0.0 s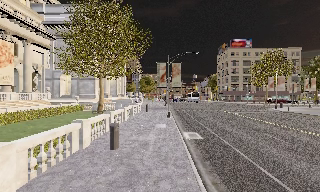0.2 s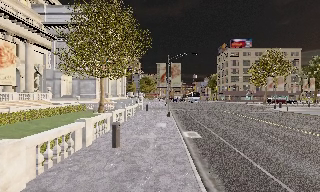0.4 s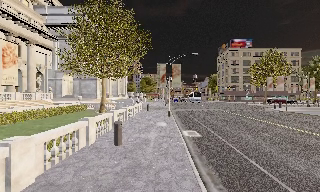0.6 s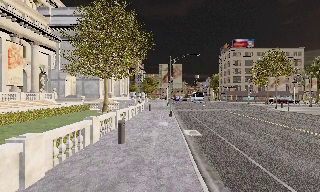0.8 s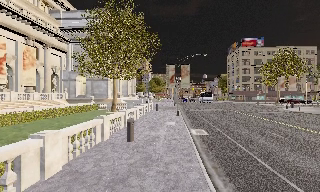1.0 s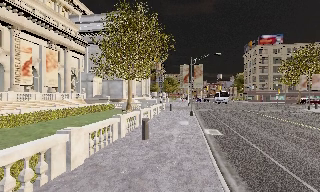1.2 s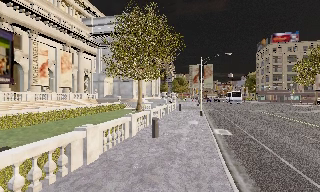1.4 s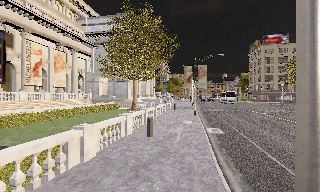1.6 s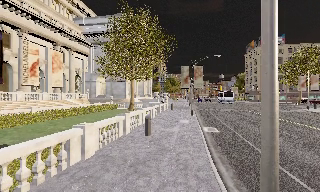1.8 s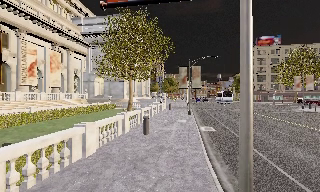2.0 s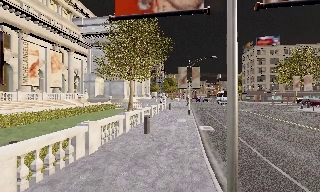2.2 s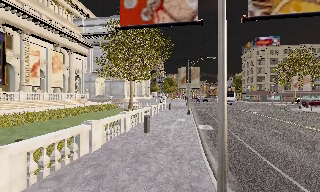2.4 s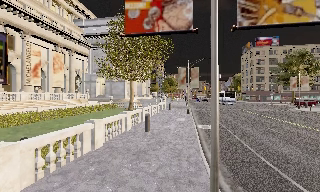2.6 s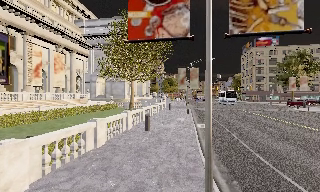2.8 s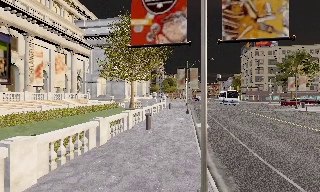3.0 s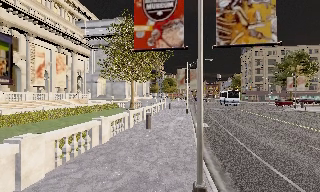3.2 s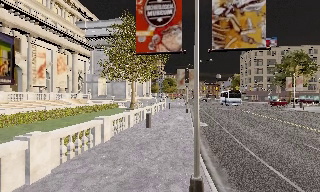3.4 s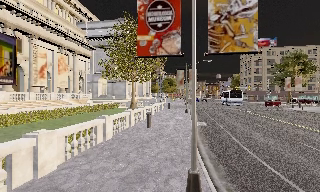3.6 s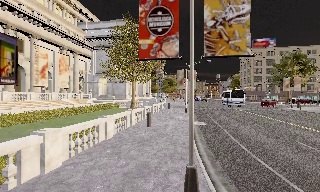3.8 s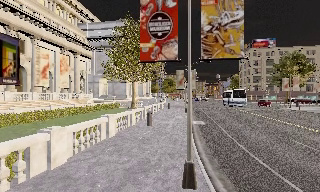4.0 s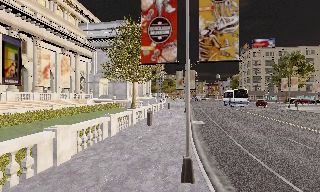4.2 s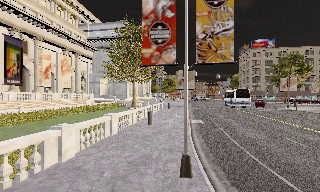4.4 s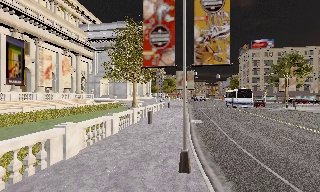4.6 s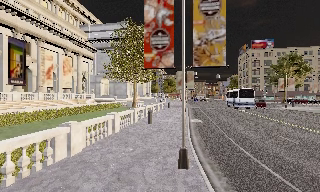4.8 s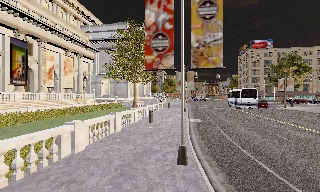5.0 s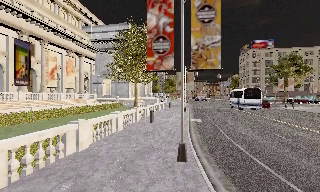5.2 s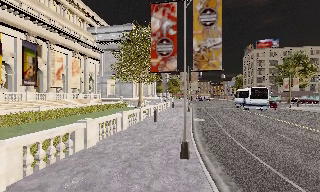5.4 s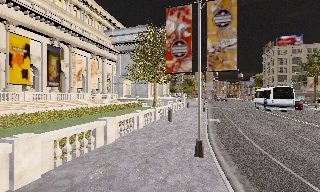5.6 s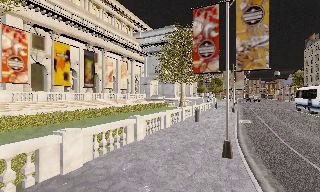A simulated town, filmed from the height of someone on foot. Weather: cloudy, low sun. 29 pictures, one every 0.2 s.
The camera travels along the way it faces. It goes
backward.
0.0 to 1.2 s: The camera swings to its left by about 10 degrees, and the scene slides to the right. It travels backward, about 2 m, so what stands in front gets smaller.
1.2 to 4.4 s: The camera travels backward, about 5 m, so what stands in front gets smaller.
4.4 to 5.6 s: The camera pans to its left, which is counterclockwise from overhead, by about 15 degrees. It travels backward, about 2 m, so what stands in front gets smaller.
The film runs backward here.
